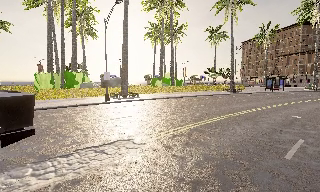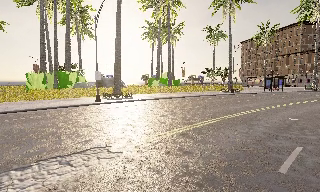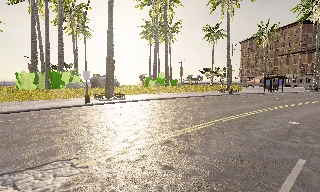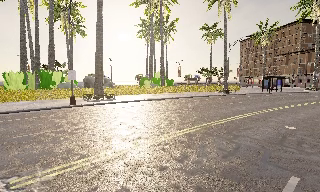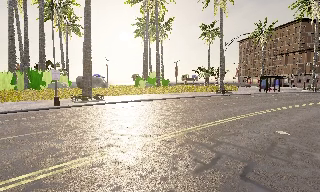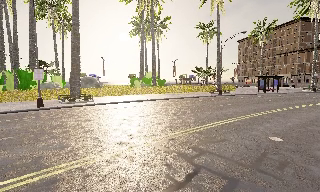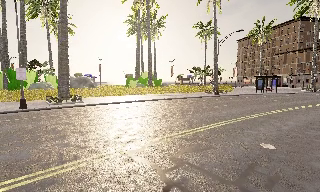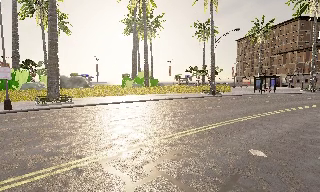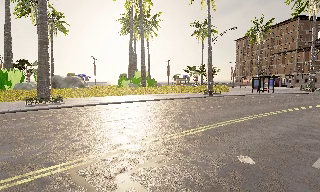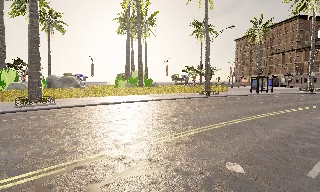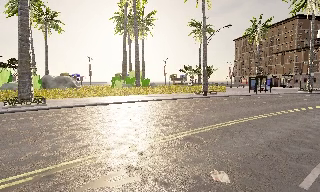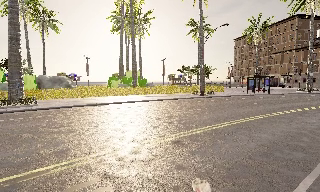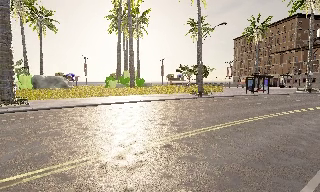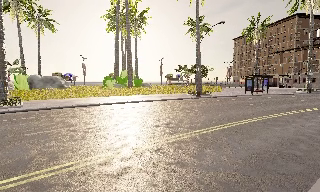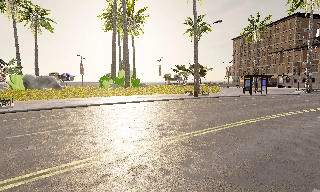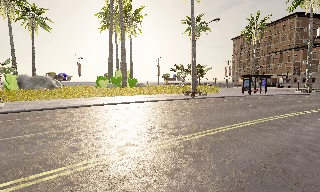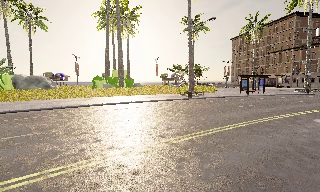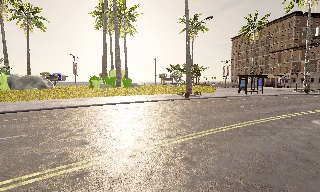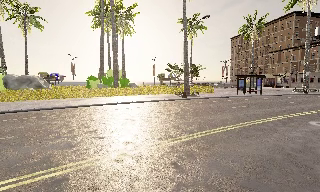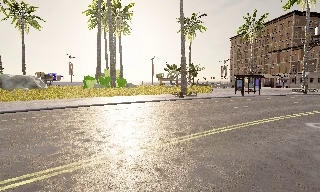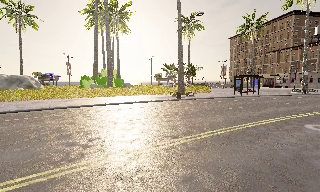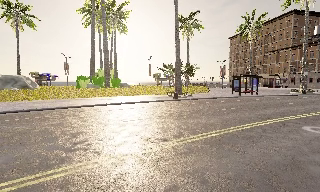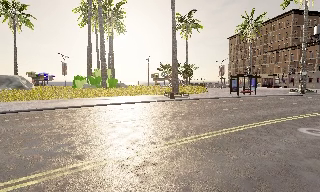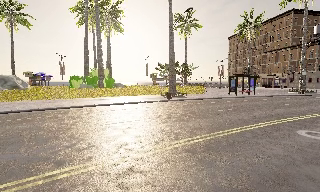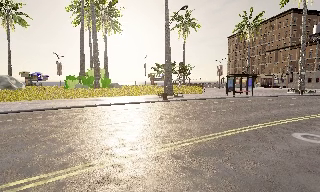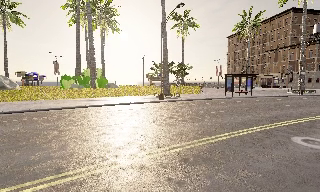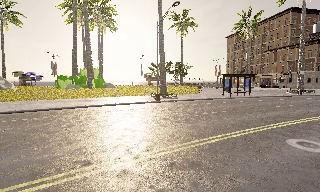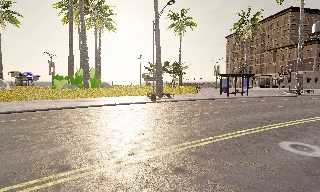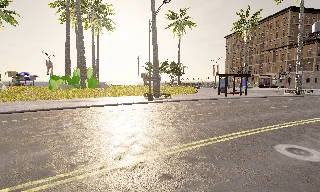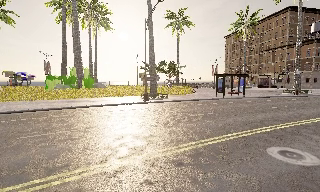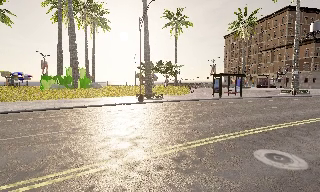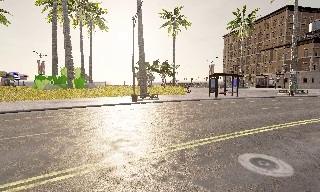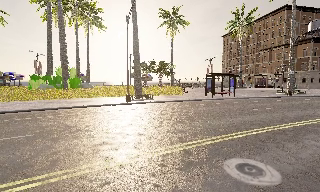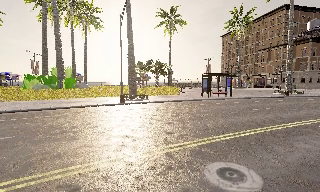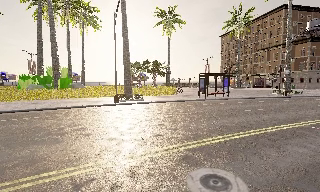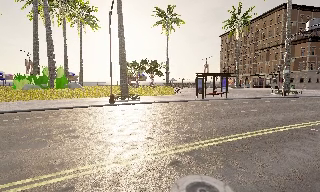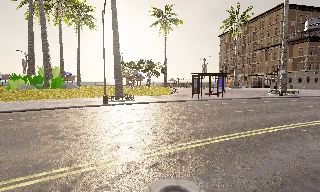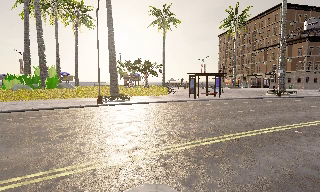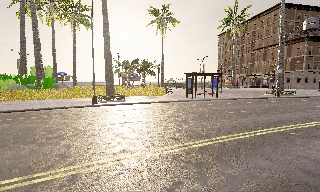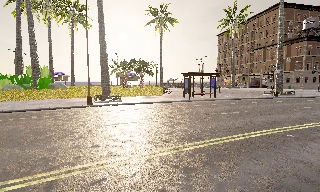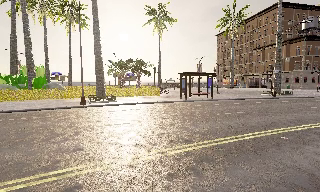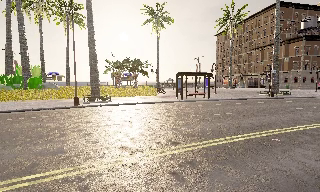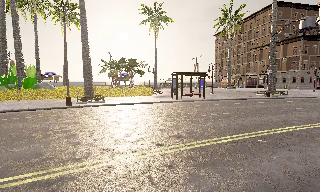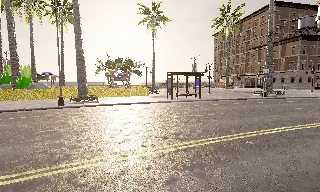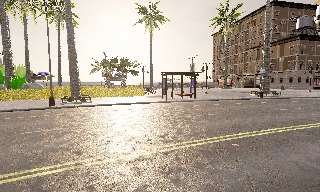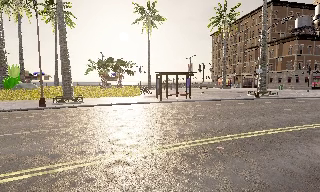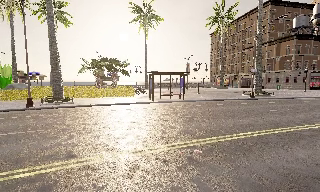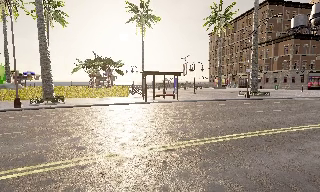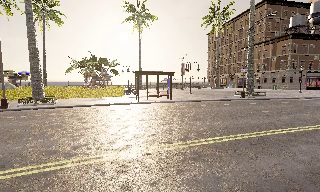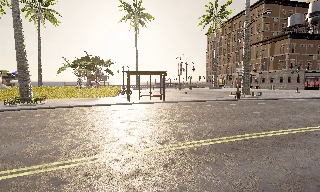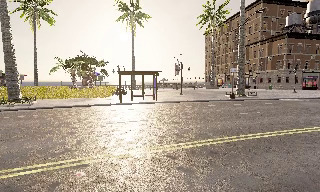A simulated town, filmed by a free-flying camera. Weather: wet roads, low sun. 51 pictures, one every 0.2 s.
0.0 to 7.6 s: The camera travels to its right and forward, about 20 m, so close, fixed things drift to the left. It loses speed.
7.6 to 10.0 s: The camera travels to its right, about 7 m, so close, fixed things drift to the left.
The film runs forward here.
